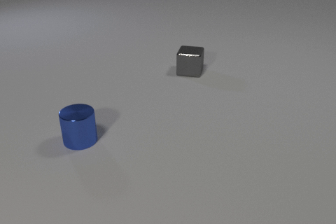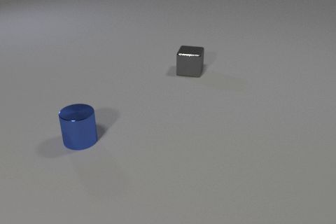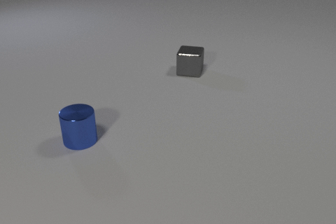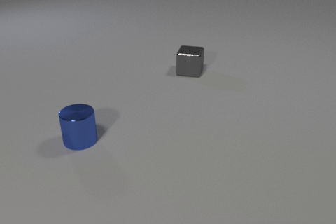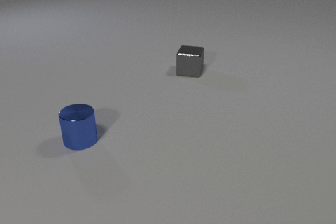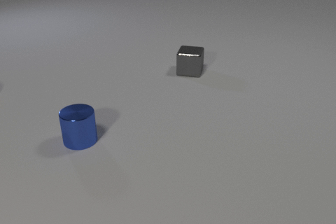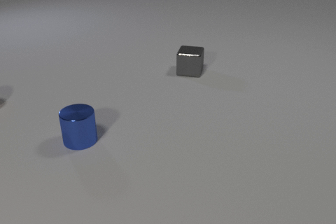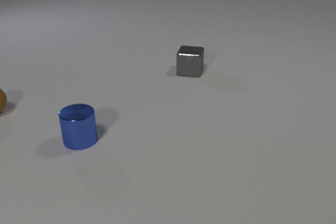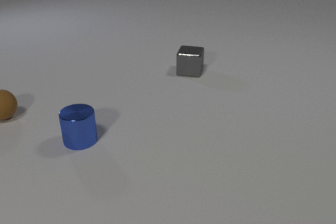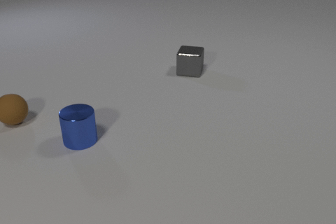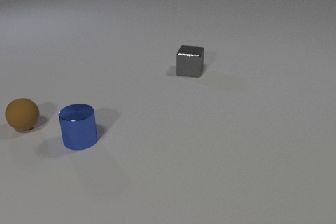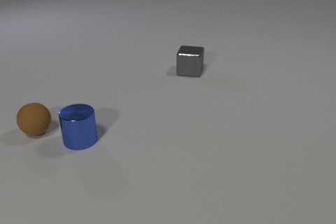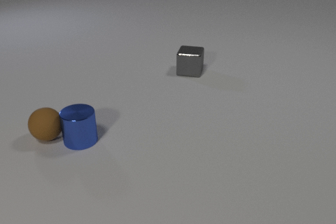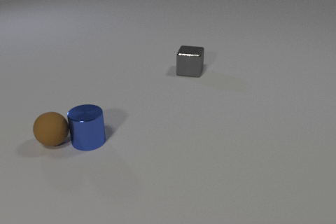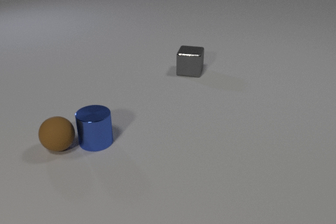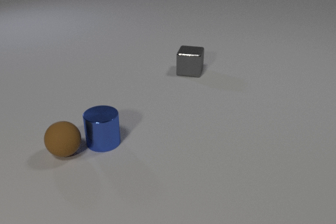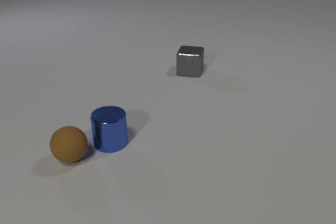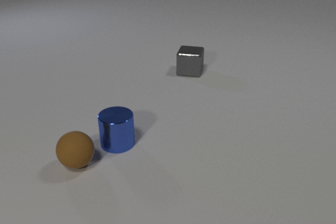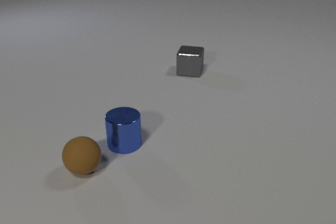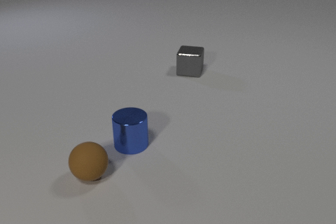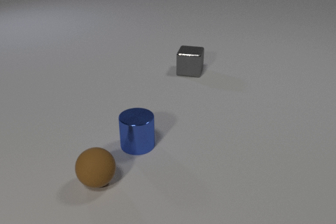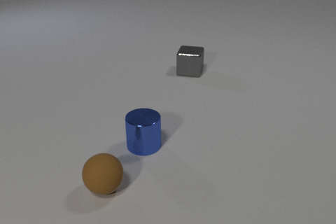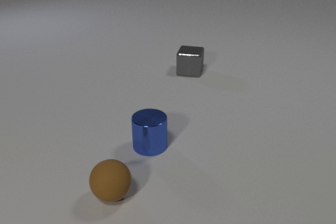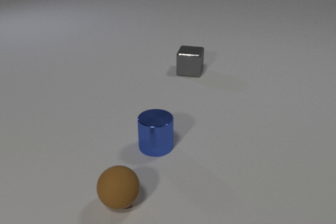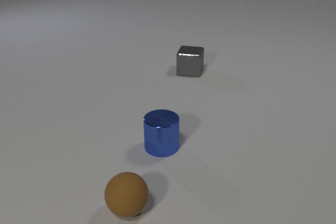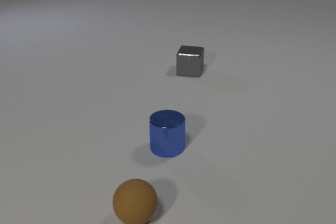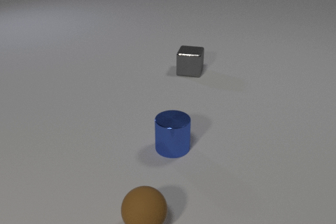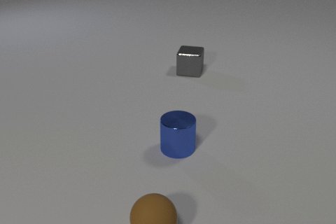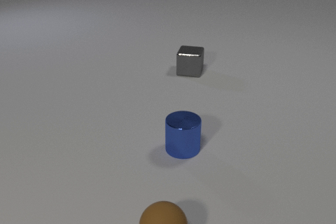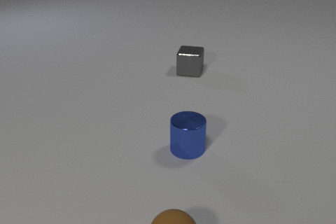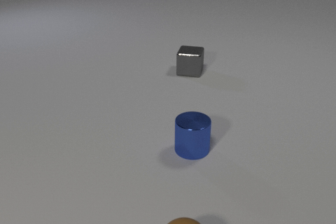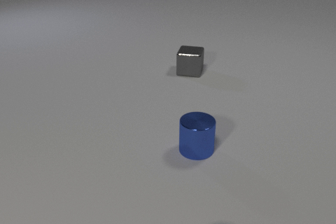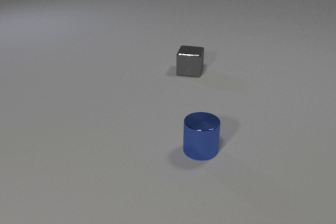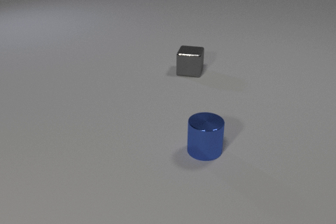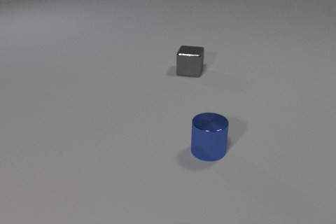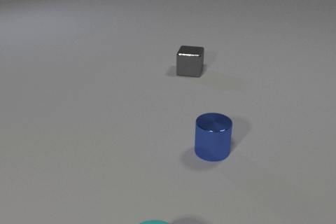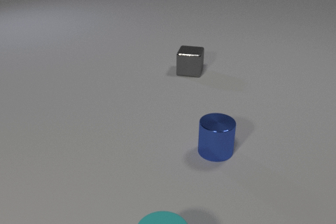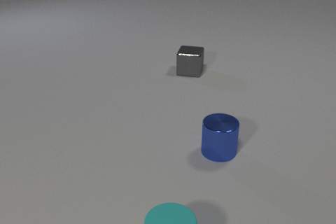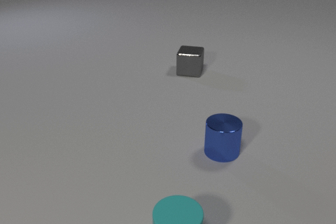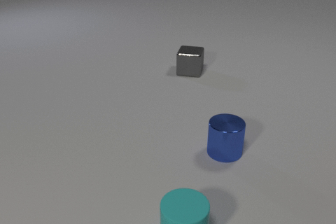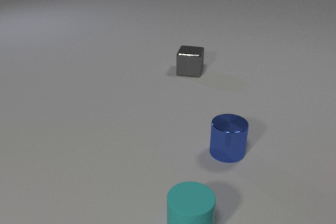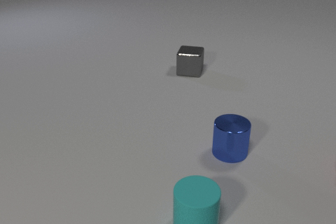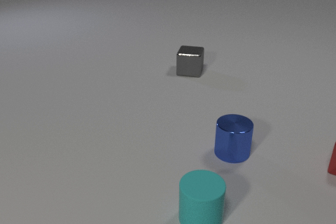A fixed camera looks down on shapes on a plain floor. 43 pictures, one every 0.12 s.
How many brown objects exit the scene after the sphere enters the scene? 1.
Are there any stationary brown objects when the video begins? no.
How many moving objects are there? 4.
0.00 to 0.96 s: The brown rubber sphere comes in at the left edge, rolls toward the camera and to the right.
0.96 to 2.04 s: The brown rubber sphere rolls toward the camera and to the right. The blue metal cylinder slides to the right. The brown rubber sphere and the blue metal cylinder collide.
2.04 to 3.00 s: The brown rubber sphere rolls toward the camera and to the right. The blue metal cylinder slides to the right.
3.00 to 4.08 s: The brown rubber sphere rolls toward the camera and to the right, leaves at the bottom edge. The blue metal cylinder slides to the right.
4.08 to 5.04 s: The blue metal cylinder slides to the right. The cyan rubber cylinder comes in at the bottom edge, slides away from the camera and to the right. The red metal cube comes in at the right edge.
